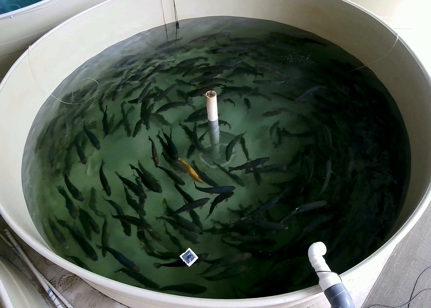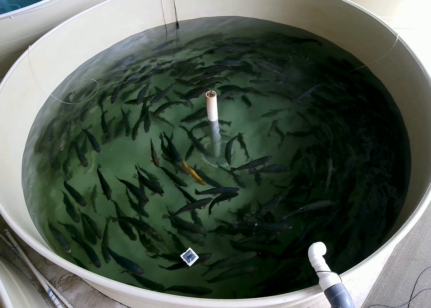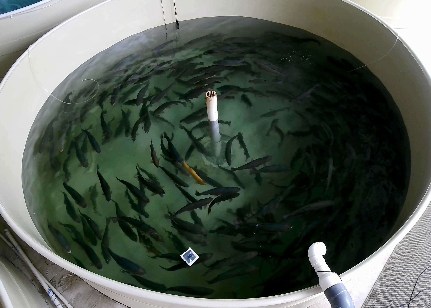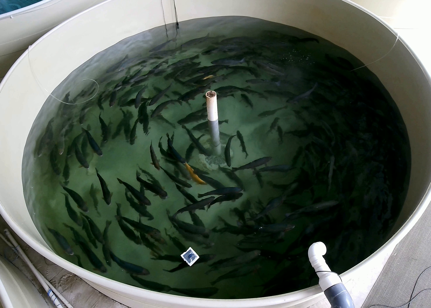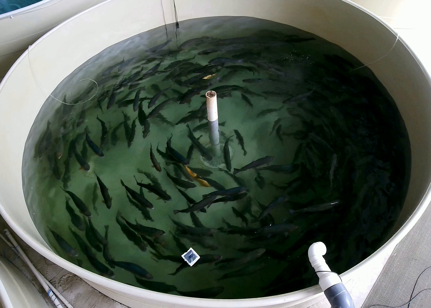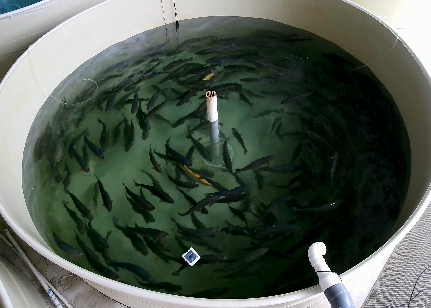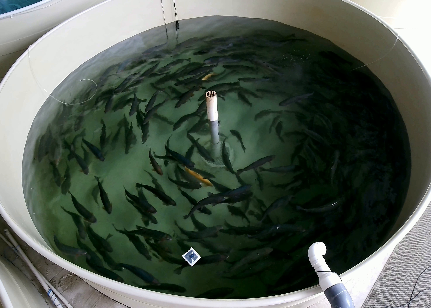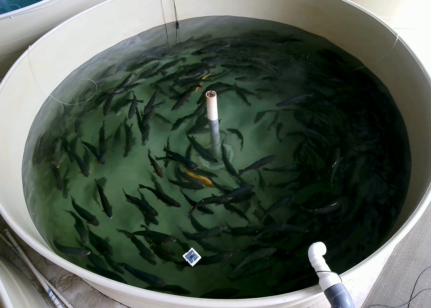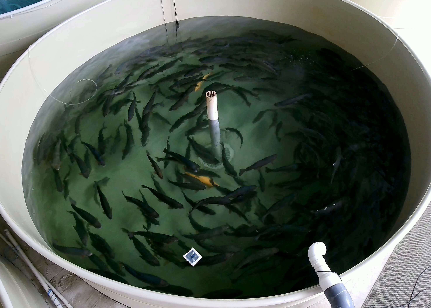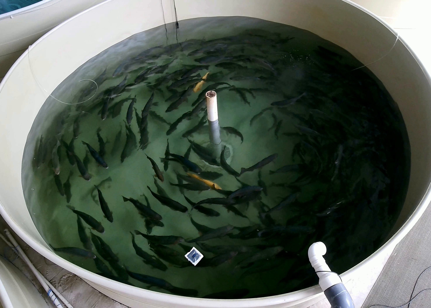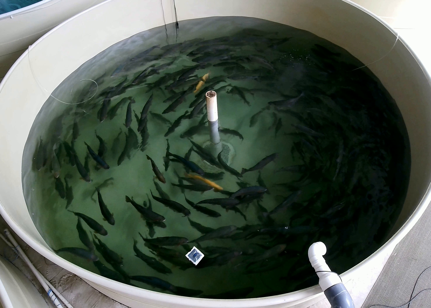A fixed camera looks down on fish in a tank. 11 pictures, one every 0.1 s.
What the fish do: Normal cruising.
